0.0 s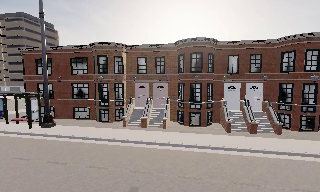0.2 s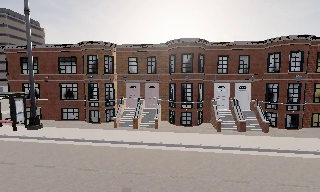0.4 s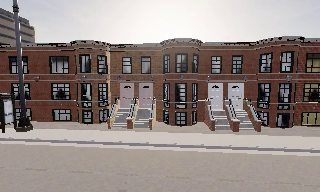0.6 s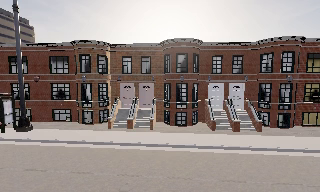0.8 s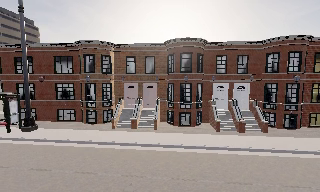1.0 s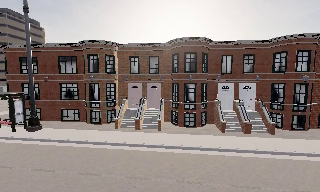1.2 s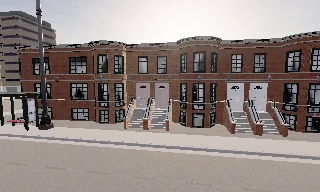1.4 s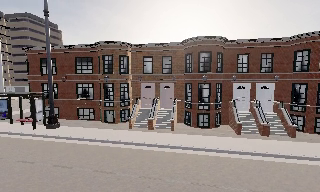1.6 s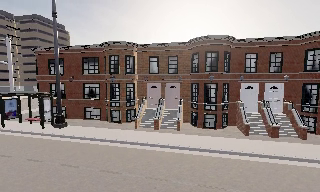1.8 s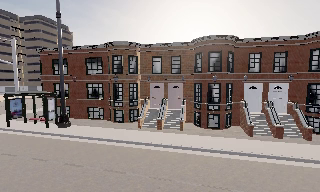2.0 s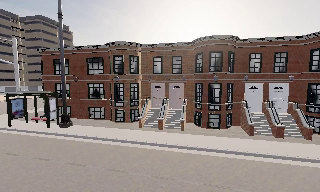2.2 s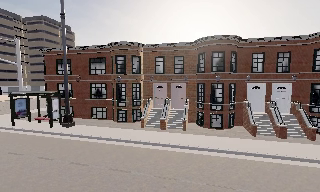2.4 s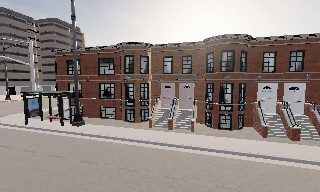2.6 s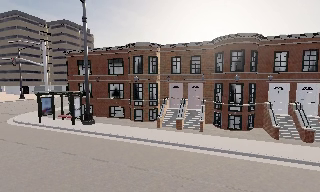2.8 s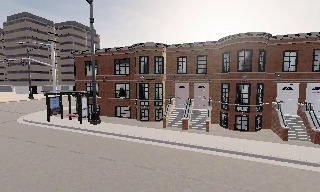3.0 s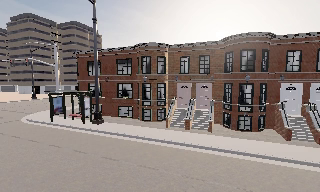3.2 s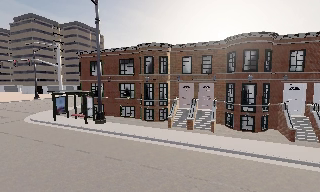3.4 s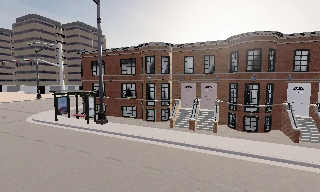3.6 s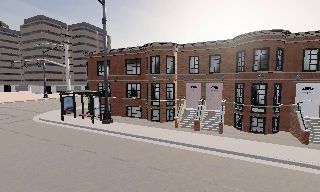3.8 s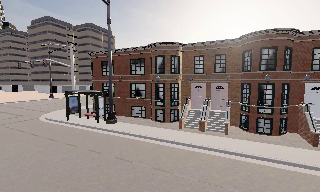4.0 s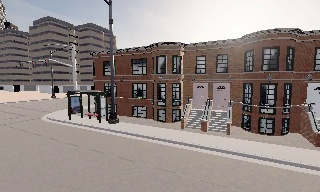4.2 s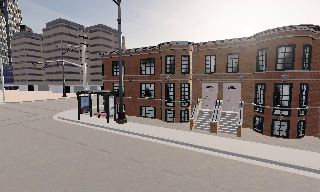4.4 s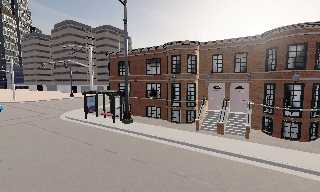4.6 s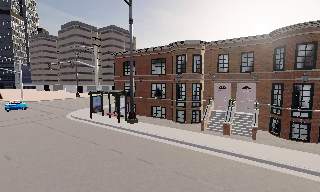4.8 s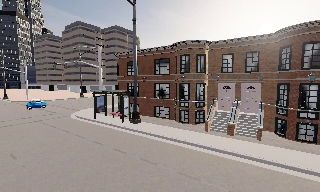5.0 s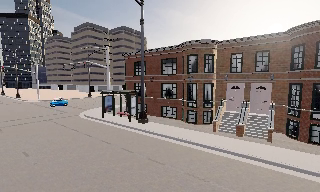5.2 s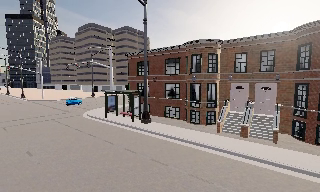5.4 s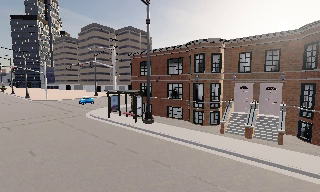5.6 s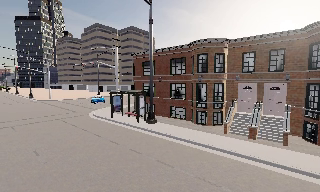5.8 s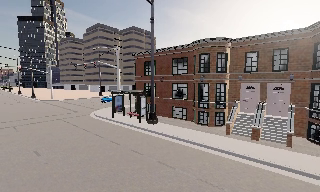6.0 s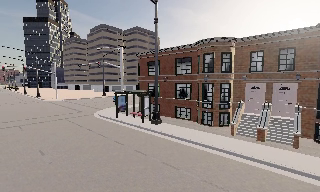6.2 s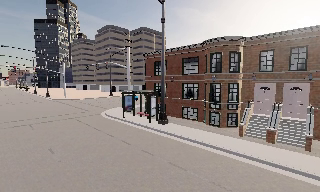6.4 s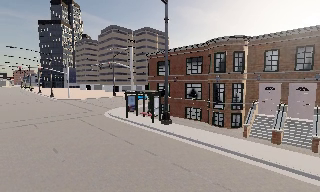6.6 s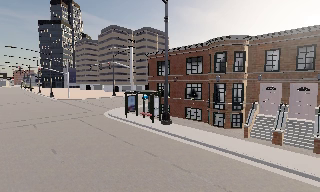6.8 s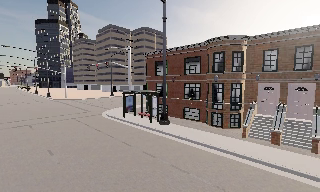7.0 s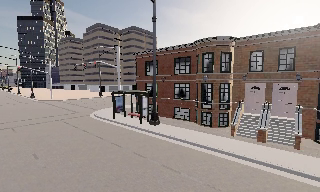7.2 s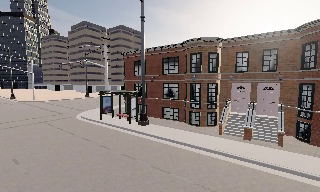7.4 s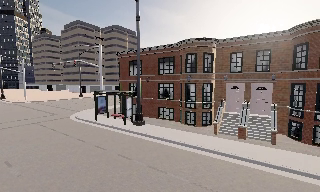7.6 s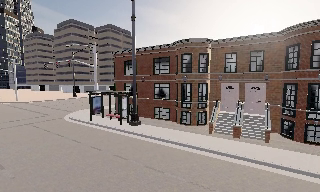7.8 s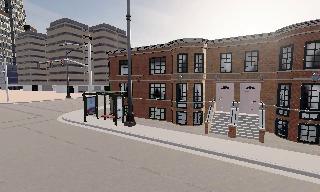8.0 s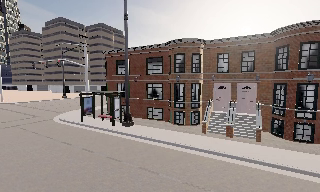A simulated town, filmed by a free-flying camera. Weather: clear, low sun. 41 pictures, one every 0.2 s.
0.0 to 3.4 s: The camera pans to its left, which is counterclockwise from overhead, by about 15 degrees. It travels to its left, about 1 m, so close, fixed things drift to the right.
3.4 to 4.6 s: The scene slides to the right, as the camera pans about 10 degrees to its left.
4.6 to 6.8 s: The camera pans to its left, which is counterclockwise from overhead, by about 10 degrees. It travels forward, about 0.5 m, so what stands in front looms larger.
6.8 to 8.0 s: The scene slides to the left, as the camera pans about 15 degrees to its right.
The film runs forward here.
